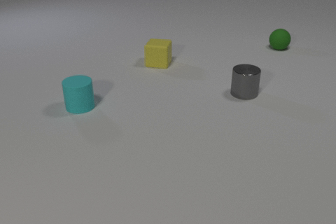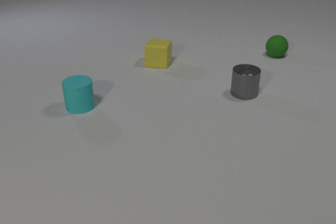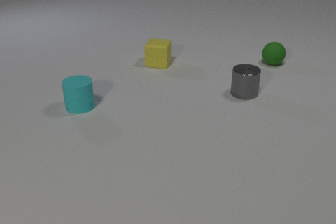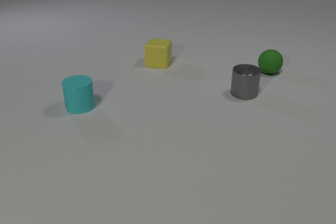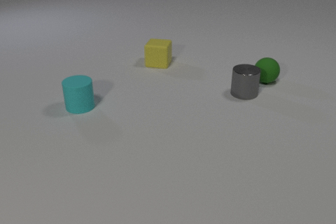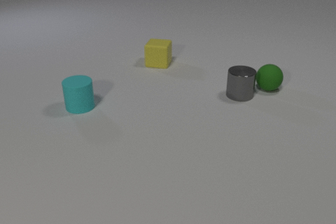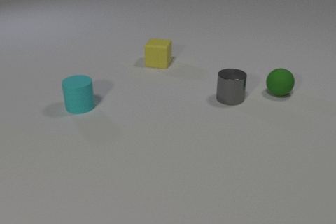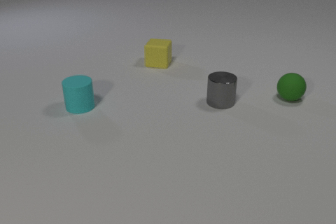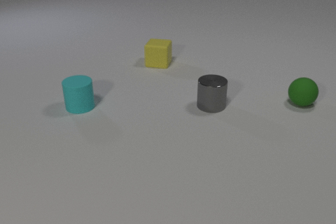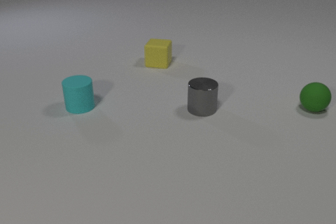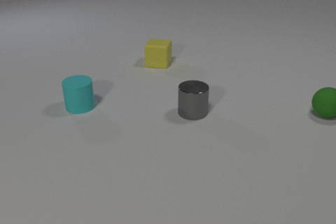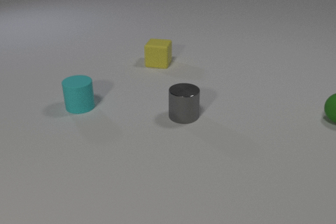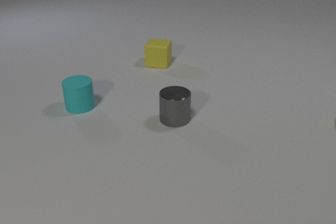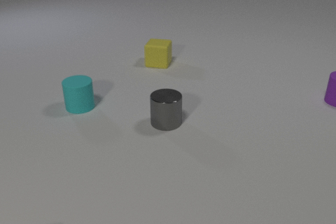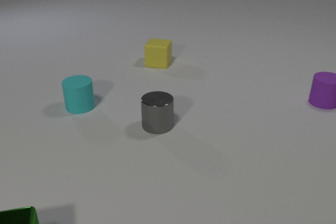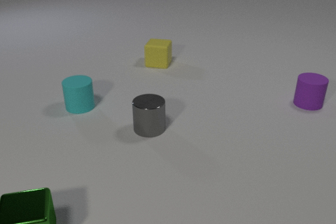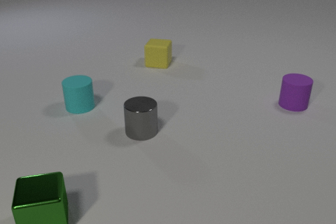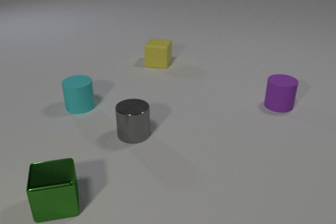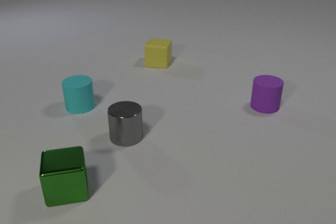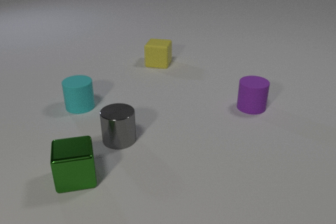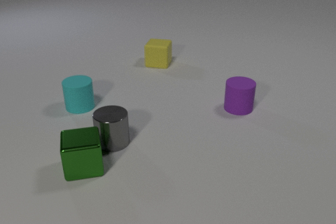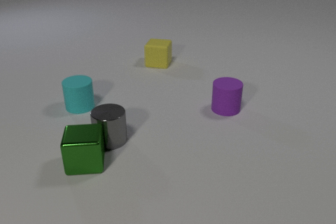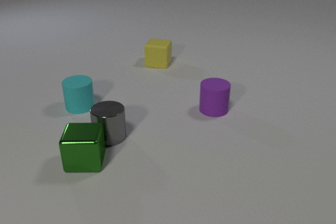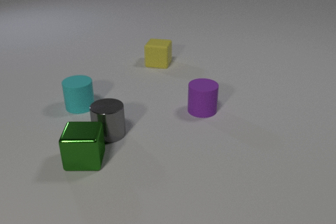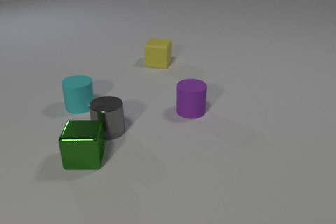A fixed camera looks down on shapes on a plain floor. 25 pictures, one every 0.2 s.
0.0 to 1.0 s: The green rubber sphere rolls toward the camera. The green rubber sphere and the gray metal cylinder collide.
1.0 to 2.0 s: The green rubber sphere rolls to the right and toward the camera. The gray metal cylinder slides to the left and toward the camera.
2.0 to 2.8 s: The green rubber sphere rolls to the right and toward the camera, leaves at the right edge. The gray metal cylinder slides to the left and toward the camera. The green metal cube comes in at the bottom edge, slides away from the camera and to the right. The purple rubber cylinder comes in at the right edge, slides to the left and toward the camera.
2.8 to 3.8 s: The gray metal cylinder slides to the left and toward the camera. The green metal cube slides away from the camera and to the right. The purple rubber cylinder slides to the left and toward the camera.
3.8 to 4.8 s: The gray metal cylinder slides away from the camera and to the left. The green metal cube slides away from the camera. The purple rubber cylinder slides to the left. The gray metal cylinder and the green metal cube collide.
Are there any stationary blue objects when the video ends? no.
How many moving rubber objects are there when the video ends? 1.
How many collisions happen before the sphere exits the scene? 1.
